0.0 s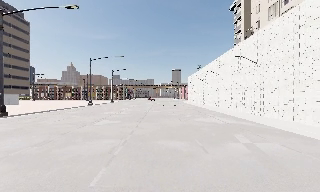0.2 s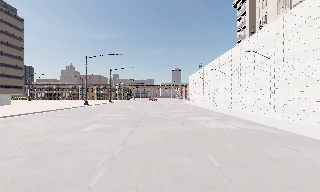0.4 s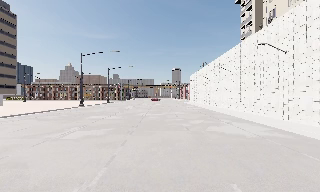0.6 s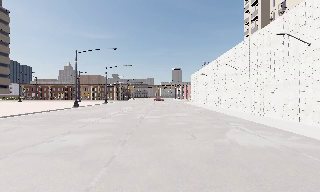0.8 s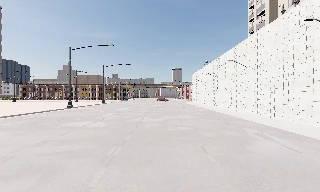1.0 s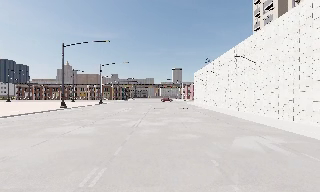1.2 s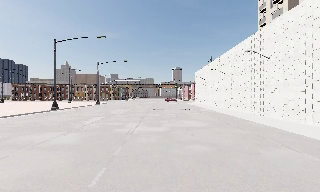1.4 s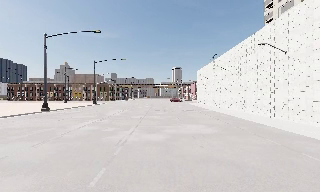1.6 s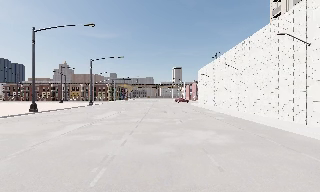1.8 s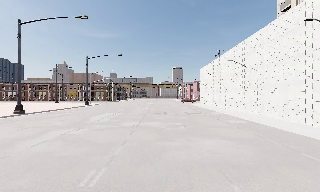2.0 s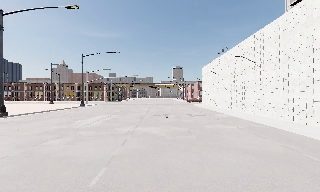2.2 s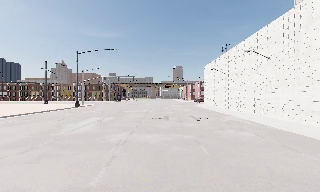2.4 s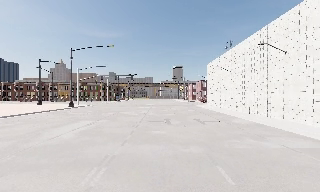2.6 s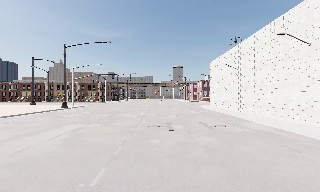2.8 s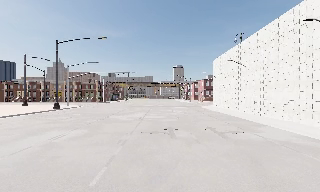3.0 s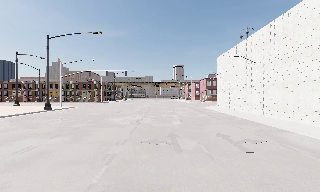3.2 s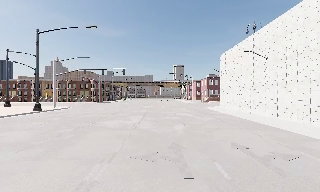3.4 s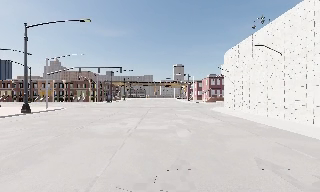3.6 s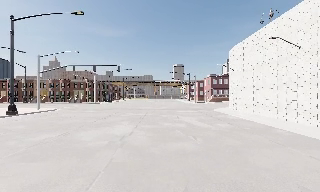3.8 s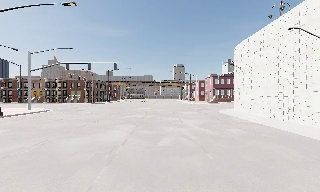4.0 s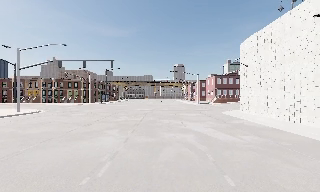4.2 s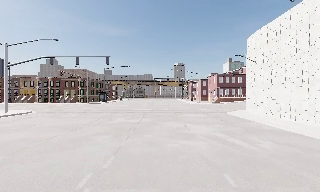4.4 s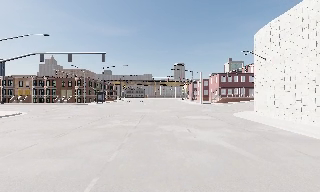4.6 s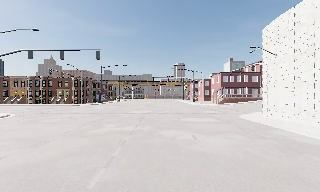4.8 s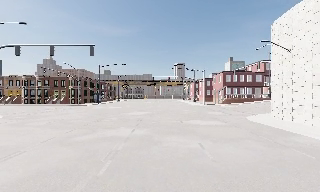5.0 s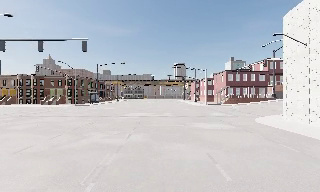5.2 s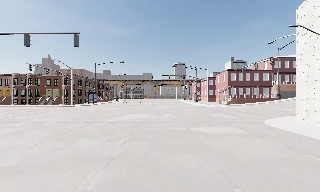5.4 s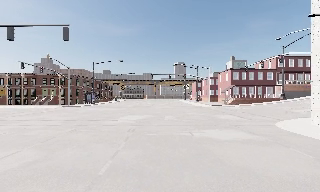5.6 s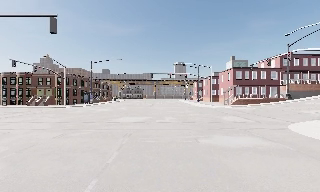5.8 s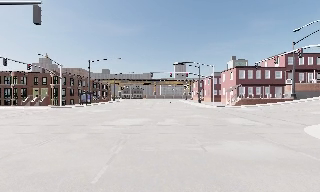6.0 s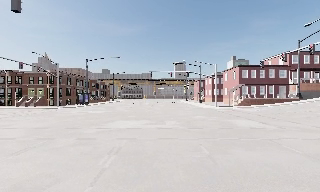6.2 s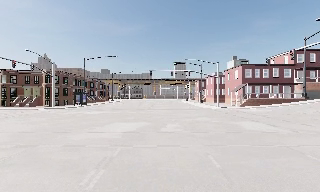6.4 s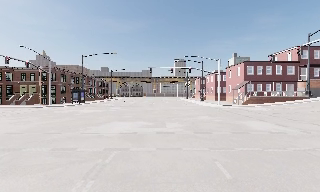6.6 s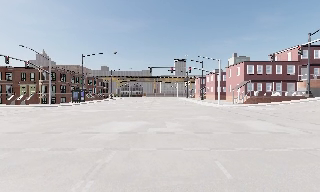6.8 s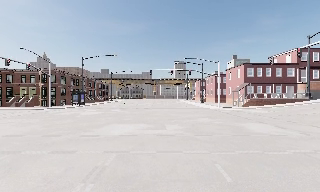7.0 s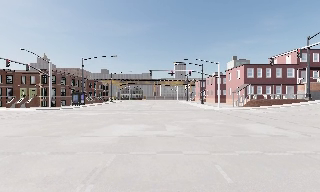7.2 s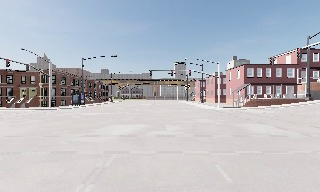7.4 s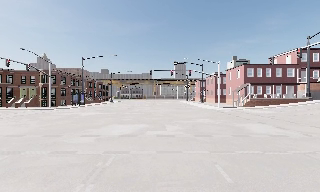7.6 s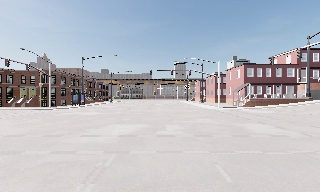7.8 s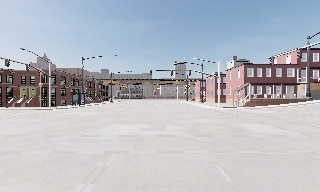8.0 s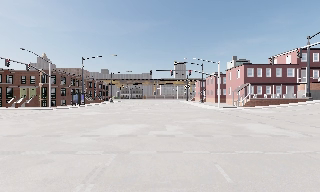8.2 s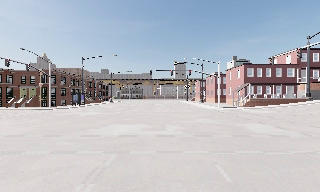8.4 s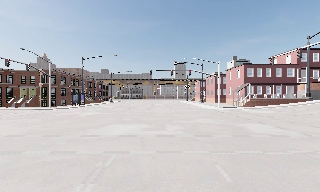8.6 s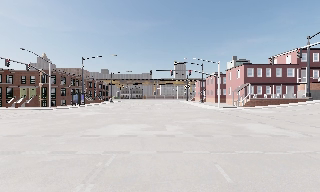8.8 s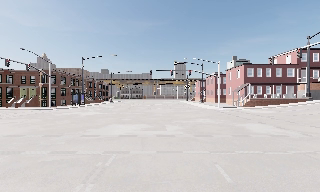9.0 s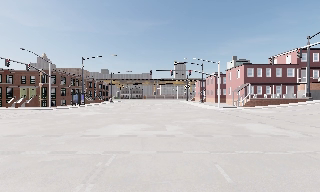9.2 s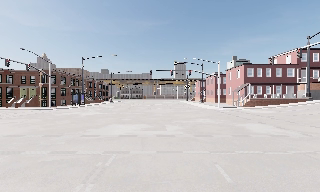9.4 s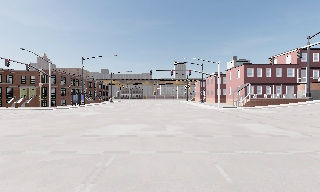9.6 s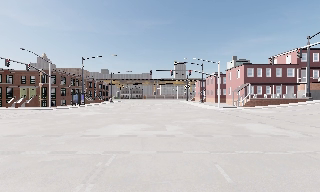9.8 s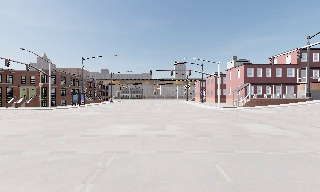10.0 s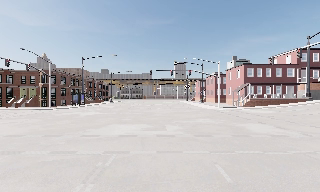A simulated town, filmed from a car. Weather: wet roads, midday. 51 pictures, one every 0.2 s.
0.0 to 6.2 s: The camera travels forward, about 55 m, so what stands in front looms larger.
6.2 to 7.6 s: The camera travels forward, about 1 m, so what stands in front looms larger. It loses speed.
7.6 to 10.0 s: The camera keeps its place and its aim.
The film runs forward here.
